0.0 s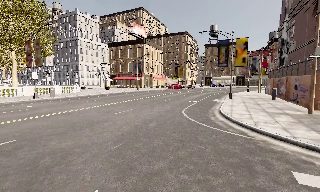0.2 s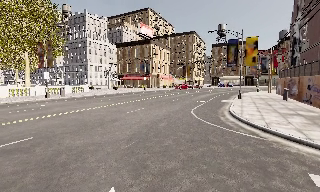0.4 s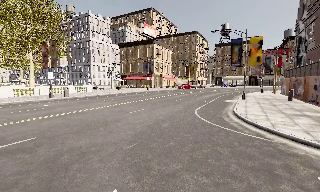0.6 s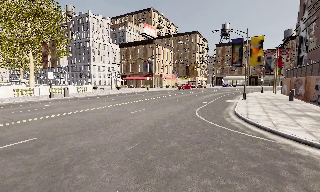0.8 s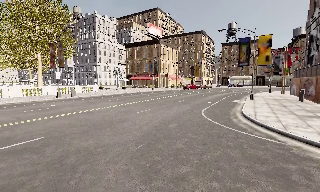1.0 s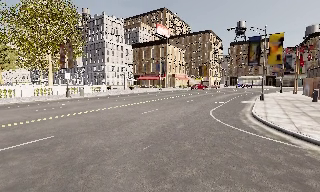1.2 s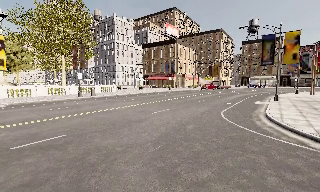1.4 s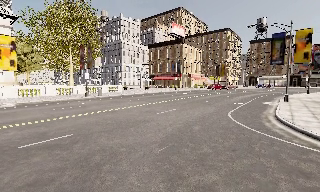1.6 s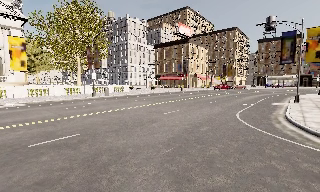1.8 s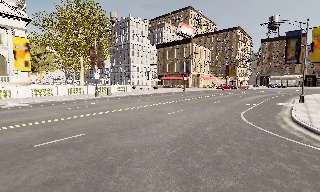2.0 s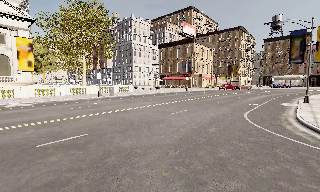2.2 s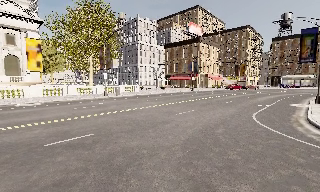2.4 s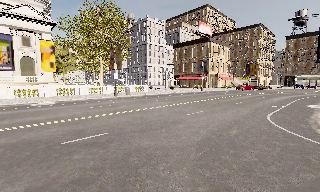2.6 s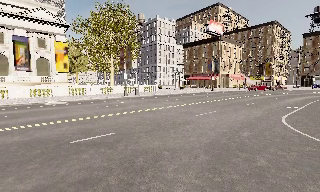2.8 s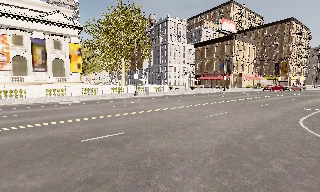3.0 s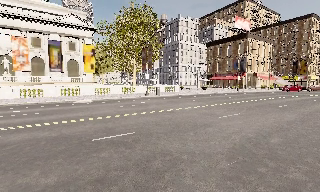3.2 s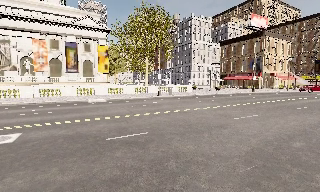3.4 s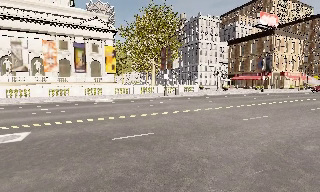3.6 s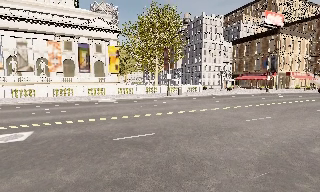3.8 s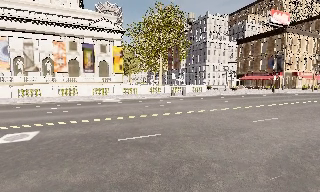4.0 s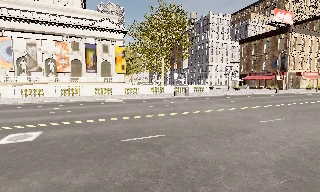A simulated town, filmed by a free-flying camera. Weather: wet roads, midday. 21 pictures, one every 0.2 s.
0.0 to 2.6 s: The scene slides to the right, as the camera pans about 25 degrees to its left. It travels forward and to its left, about 1 m, so what stands in front looms larger.
2.6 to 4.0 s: The camera pans to its left, which is counterclockwise from overhead, by about 20 degrees. It travels forward, about 0.5 m, so what stands in front looms larger.
The film runs forward here.
